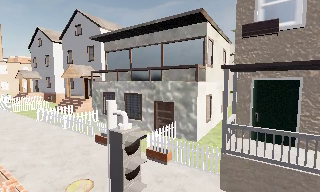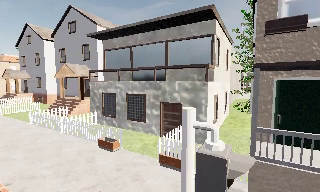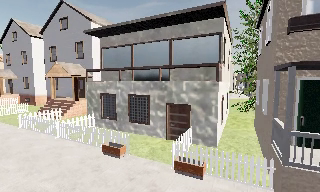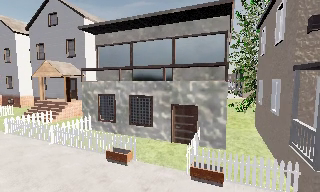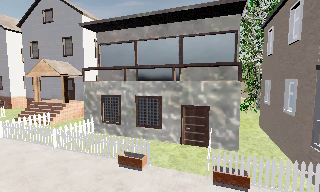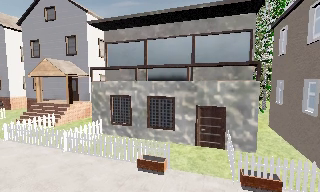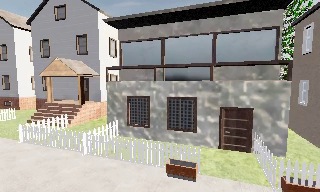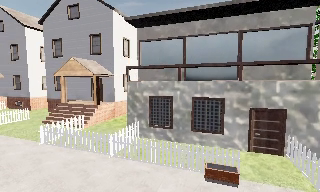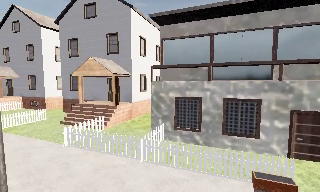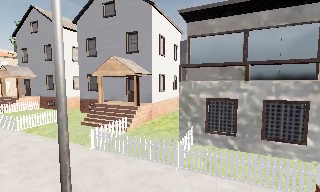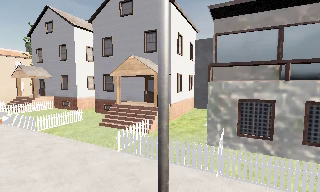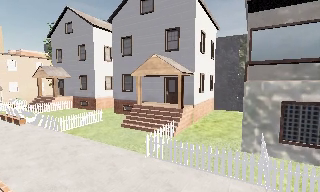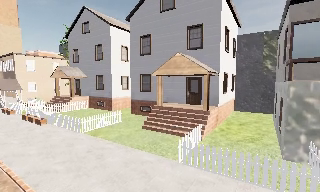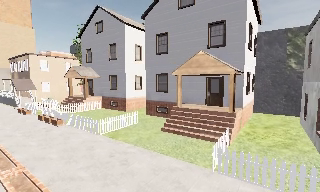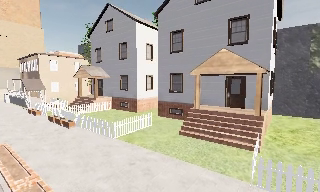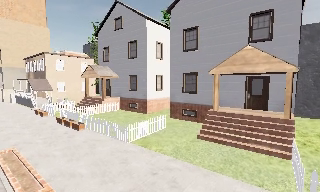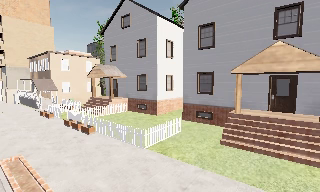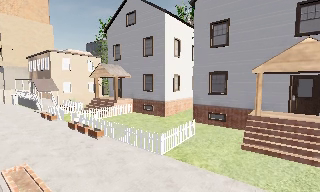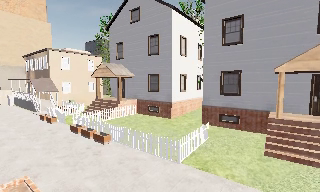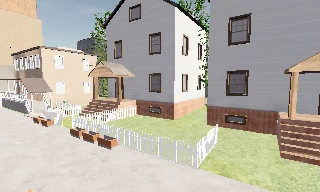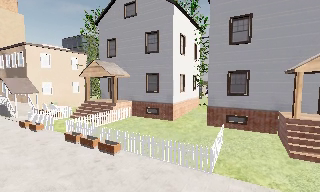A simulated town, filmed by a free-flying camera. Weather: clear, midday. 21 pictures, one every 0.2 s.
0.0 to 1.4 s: The camera pans to its right, which is clockwise from overhead, by about 15 degrees. It travels to its left and forward, about 7 m, so close, fixed things drift to the right.
1.4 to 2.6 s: The camera pans to its left, which is counterclockwise from overhead, by about 15 degrees. It travels to its left and forward, about 7 m, so close, fixed things drift to the right.
2.6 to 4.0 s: The camera travels to its left and forward, about 8 m, so close, fixed things drift to the right.
The film runs forward here.
